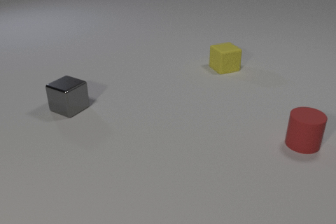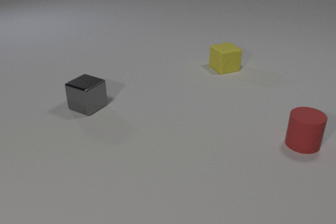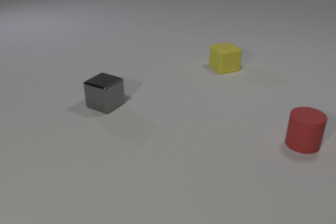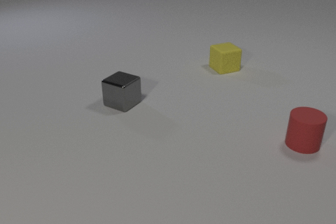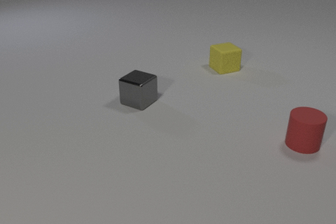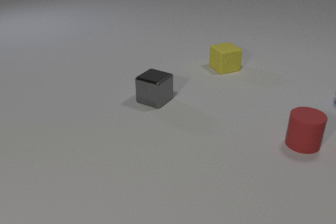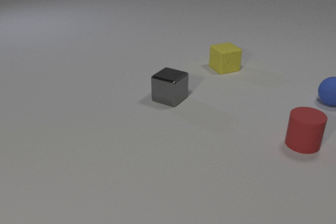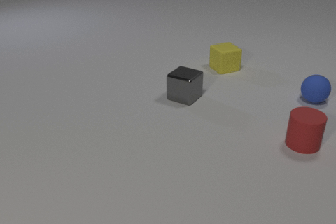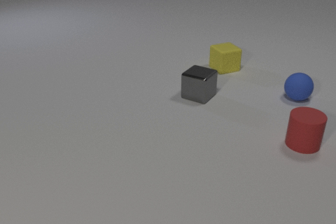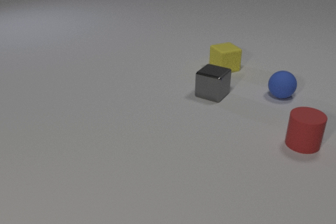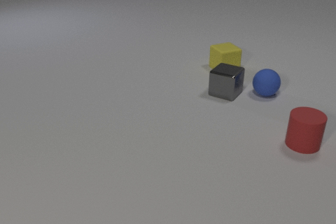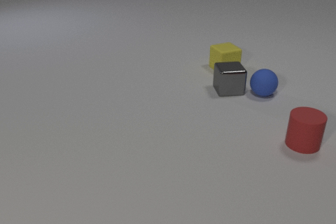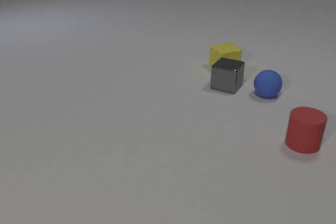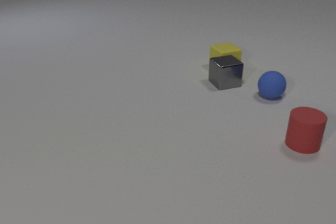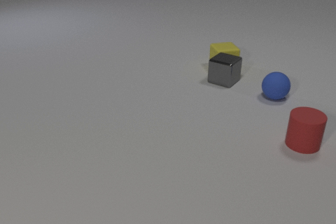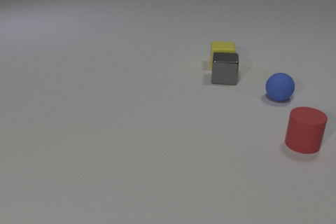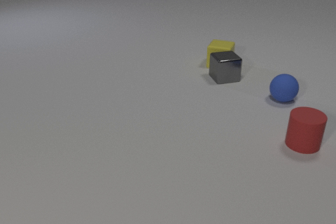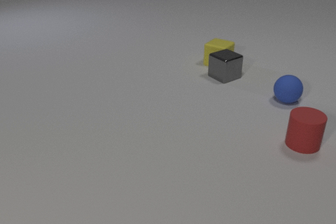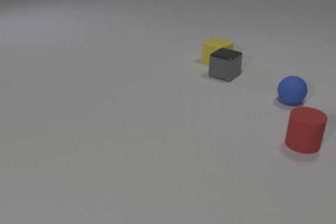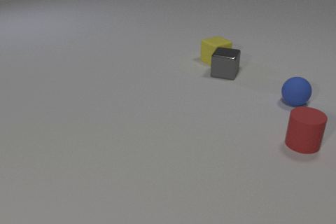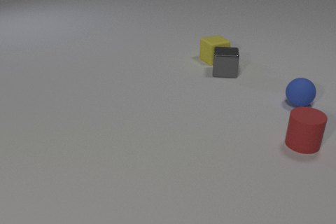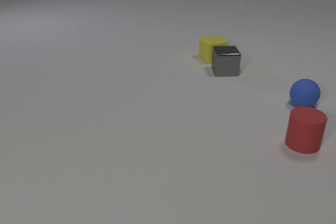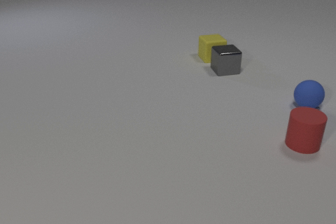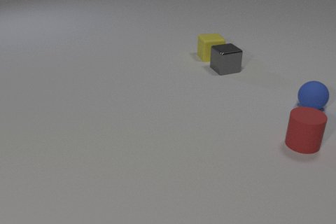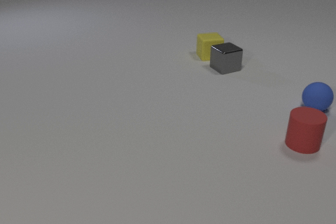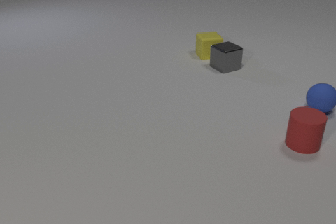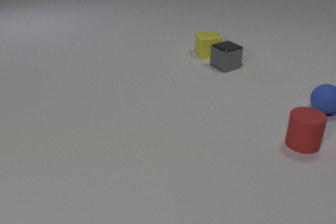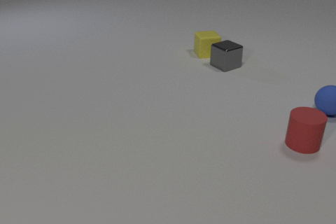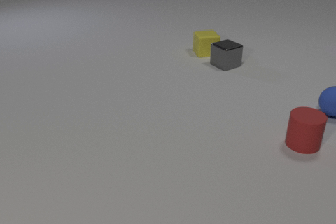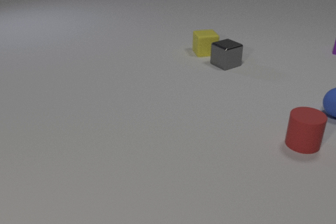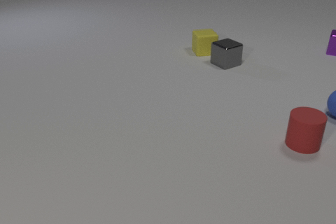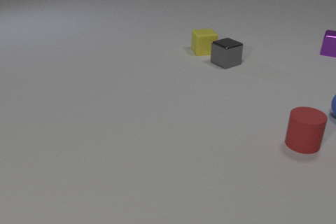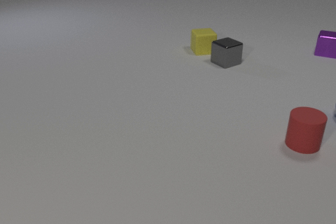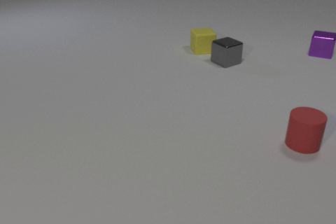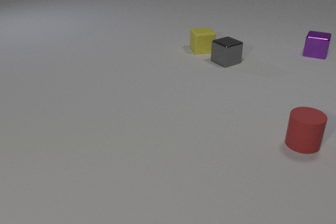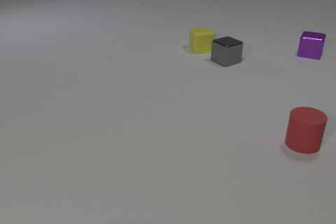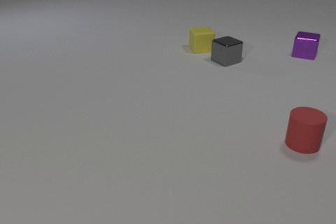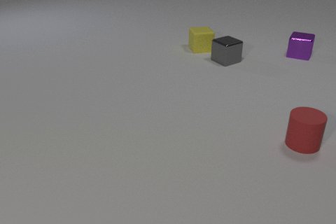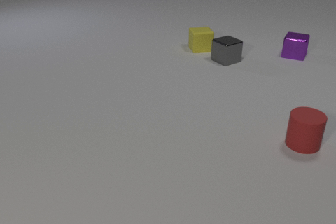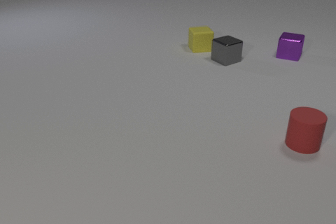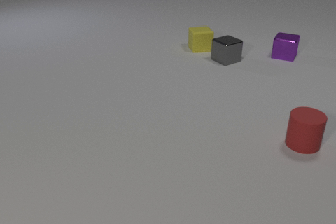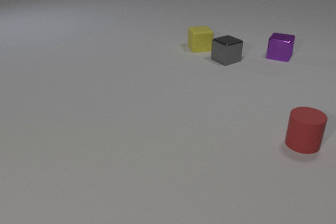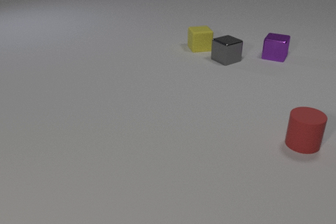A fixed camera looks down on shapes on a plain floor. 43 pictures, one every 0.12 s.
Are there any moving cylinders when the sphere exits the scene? no.
What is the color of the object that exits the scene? blue.
What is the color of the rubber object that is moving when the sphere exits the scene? yellow.
0.00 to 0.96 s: The blue rubber sphere comes in at the right edge, rolls to the left. The gray metal cube slides to the right.
0.96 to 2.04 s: The blue rubber sphere rolls to the left and toward the camera. The gray metal cube slides away from the camera and to the right. The yellow rubber cube slides away from the camera and to the left, spins so that its near face slides to the left, clockwise seen from above. The blue rubber sphere and the gray metal cube collide. The gray metal cube and the yellow rubber cube collide.
2.04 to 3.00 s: The blue rubber sphere rolls to the right. The gray metal cube slides away from the camera. The yellow rubber cube slides away from the camera and to the left, spins clockwise seen from above by about 45 degrees, its near face sliding to the left.
3.00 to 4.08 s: The blue rubber sphere rolls to the right, leaves at the right edge. The gray metal cube slides away from the camera. The yellow rubber cube slides away from the camera and to the left. The purple metal cube comes in at the right edge, slides to the left and toward the camera.
4.08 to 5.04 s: The gray metal cube slides away from the camera. The yellow rubber cube slides away from the camera. The purple metal cube slides to the left and toward the camera.
